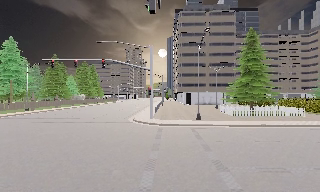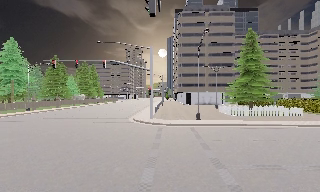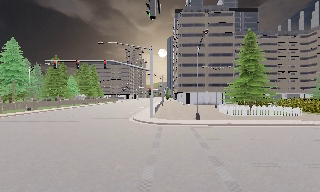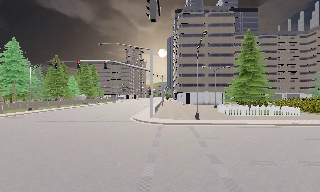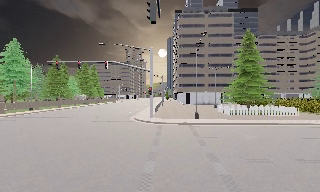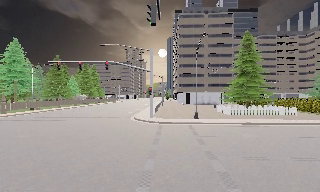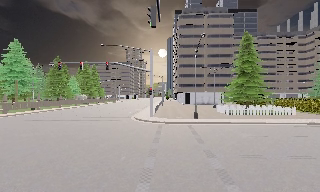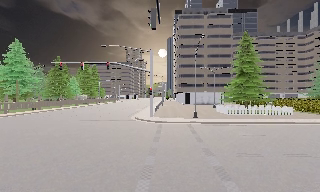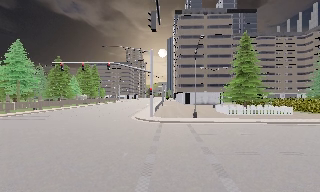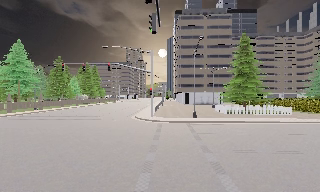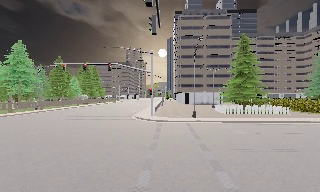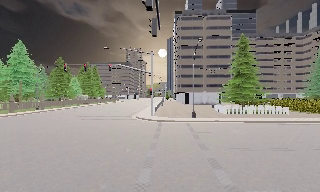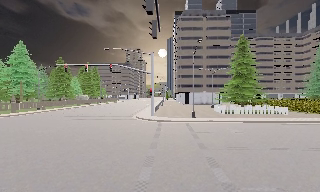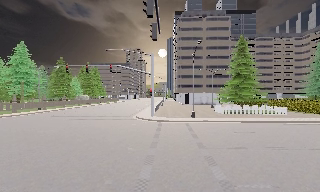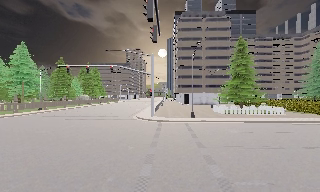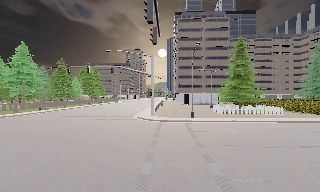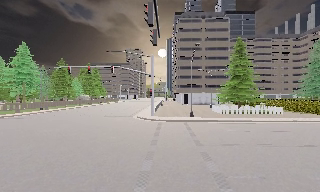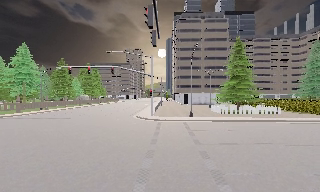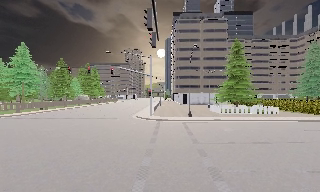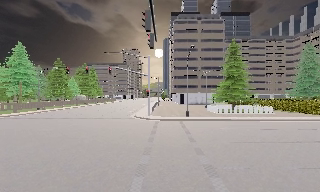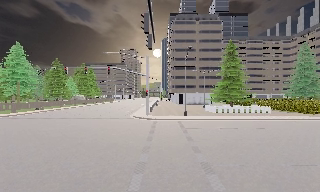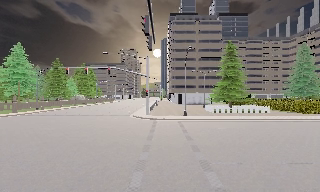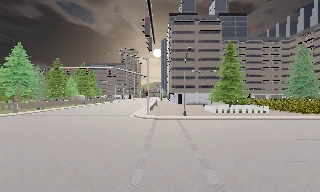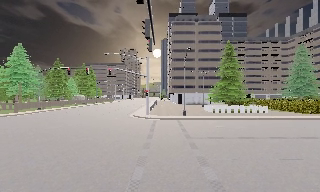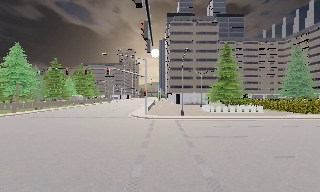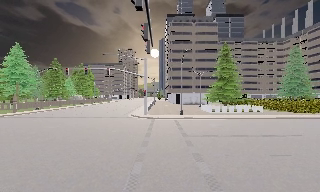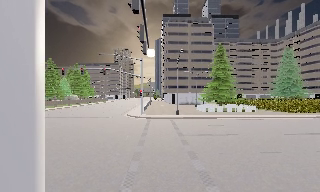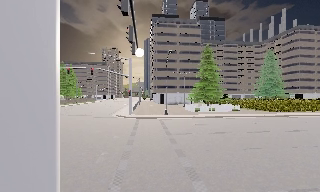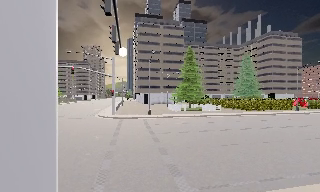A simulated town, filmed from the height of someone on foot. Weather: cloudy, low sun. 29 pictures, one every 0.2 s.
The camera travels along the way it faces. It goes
backward.
0.0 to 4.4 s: The camera travels backward, about 4.5 m, so what stands in front gets smaller.
4.4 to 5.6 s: The scene slides to the left, as the camera pans about 10 degrees to its right. It travels backward, about 1 m, so what stands in front gets smaller.
The film runs backward here.
